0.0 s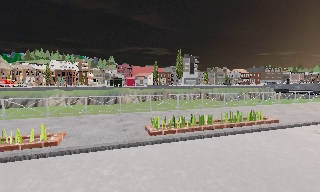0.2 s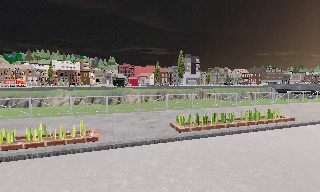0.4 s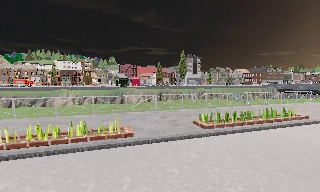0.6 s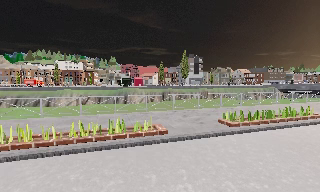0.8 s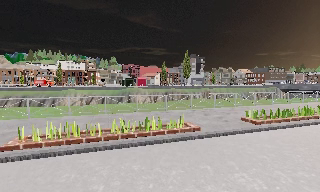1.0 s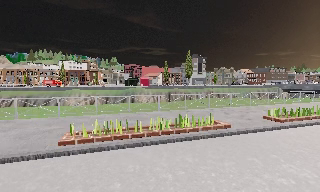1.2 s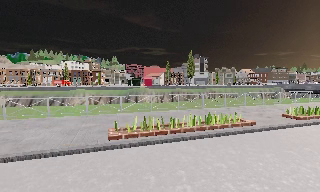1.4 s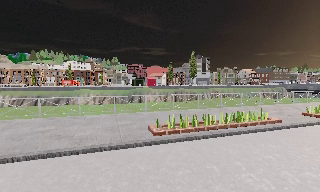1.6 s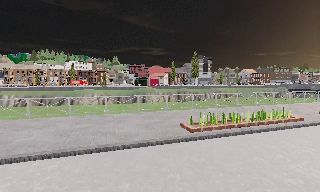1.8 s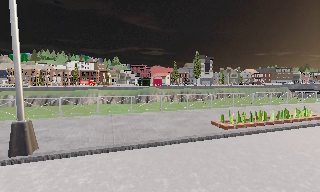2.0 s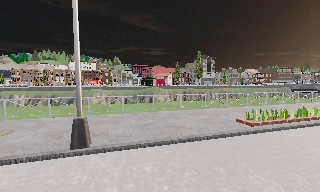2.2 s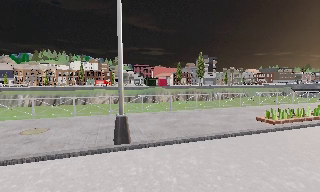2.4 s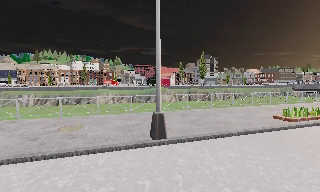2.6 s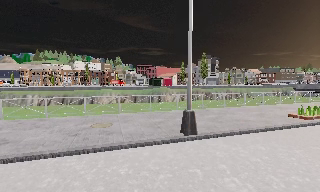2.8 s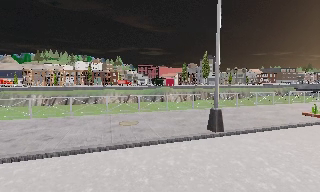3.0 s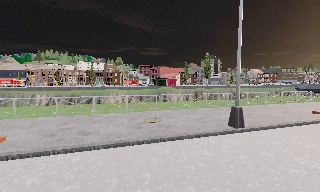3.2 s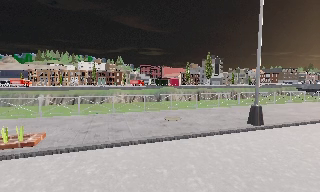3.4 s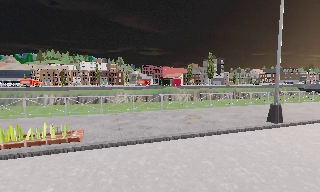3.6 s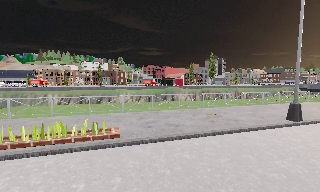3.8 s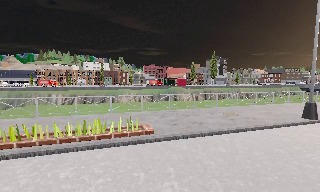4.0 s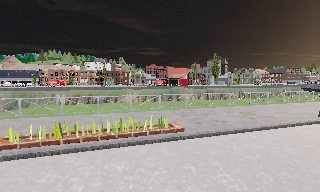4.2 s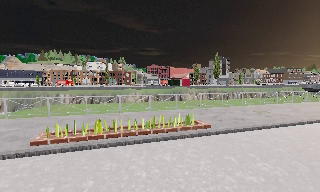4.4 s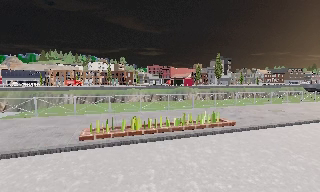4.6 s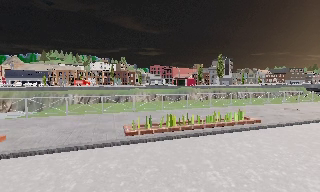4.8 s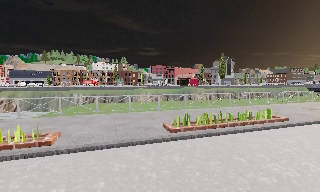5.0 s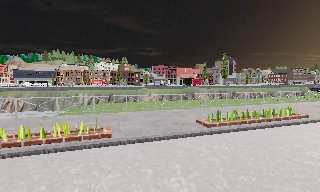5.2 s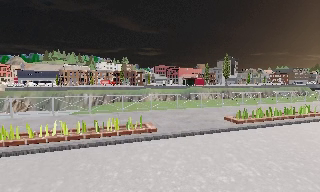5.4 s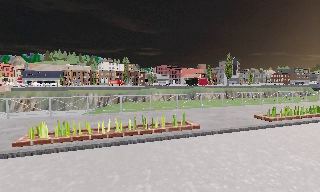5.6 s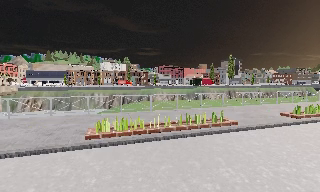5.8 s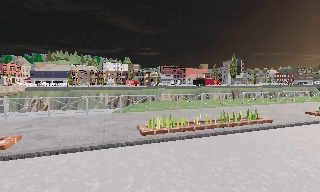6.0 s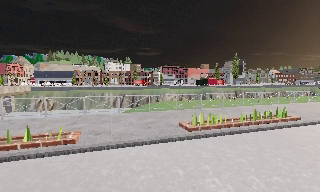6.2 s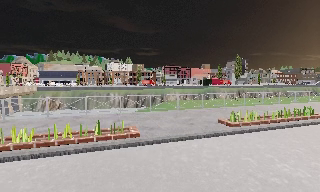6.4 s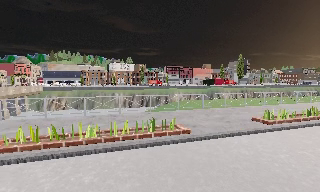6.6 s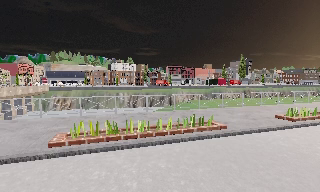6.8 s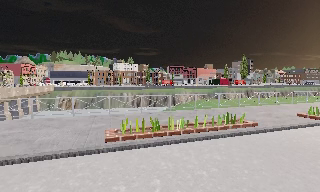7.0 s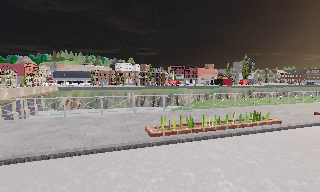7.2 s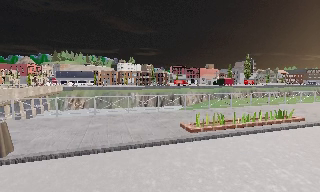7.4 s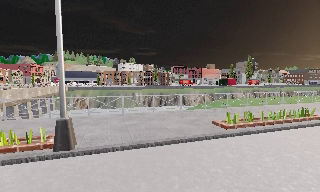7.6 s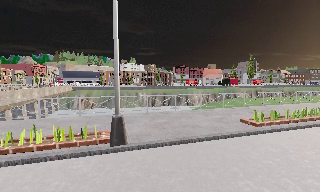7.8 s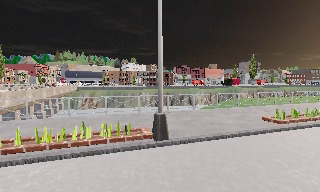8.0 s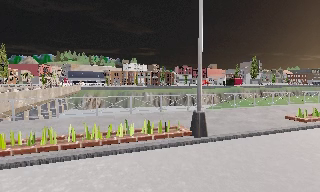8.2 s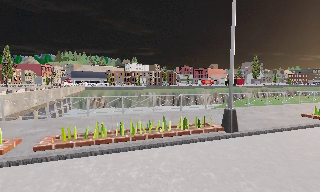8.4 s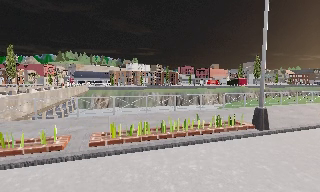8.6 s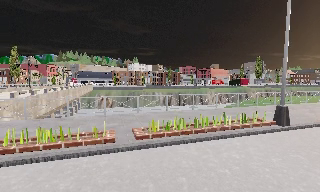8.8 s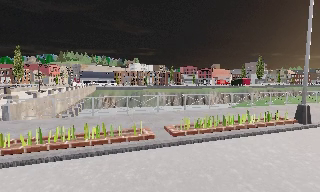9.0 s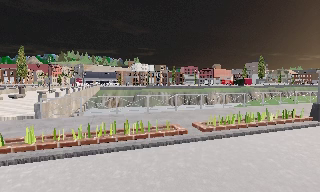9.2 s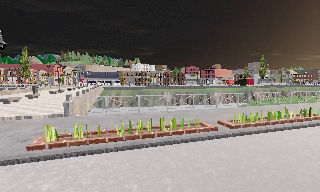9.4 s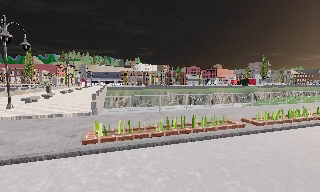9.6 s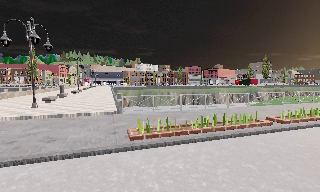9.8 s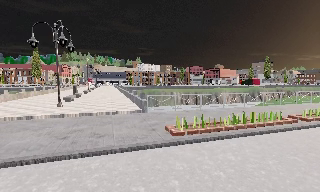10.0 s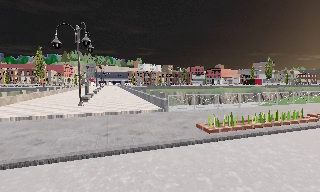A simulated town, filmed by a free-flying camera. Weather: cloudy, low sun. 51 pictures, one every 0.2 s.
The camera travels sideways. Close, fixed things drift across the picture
to the right.
0.0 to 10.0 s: The camera travels to its left, about 55 m, so close, fixed things drift to the right.
The film runs forward here.
